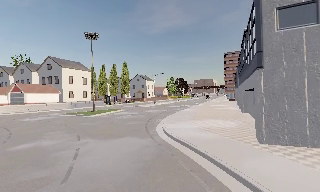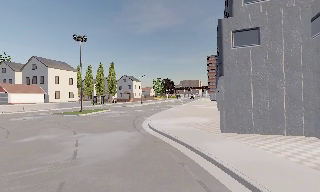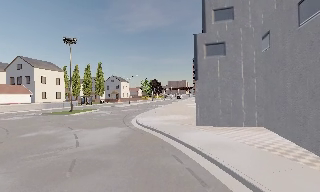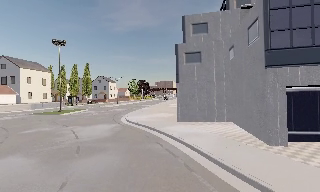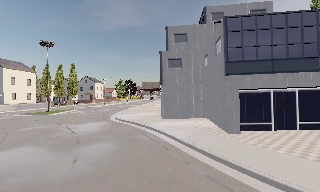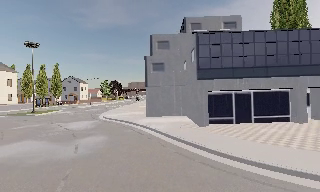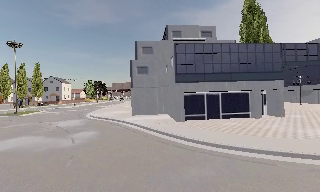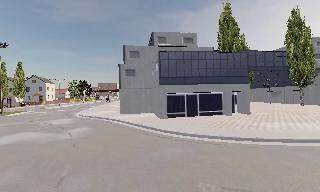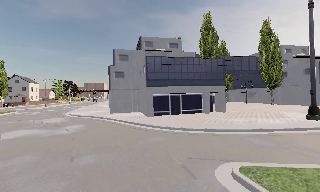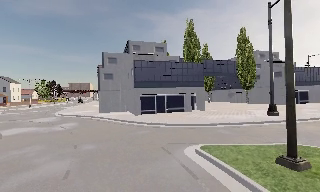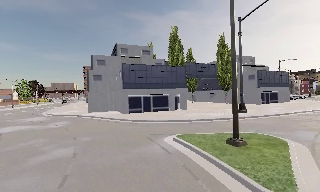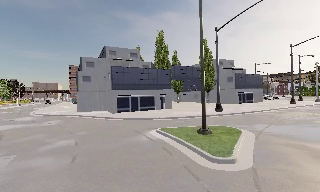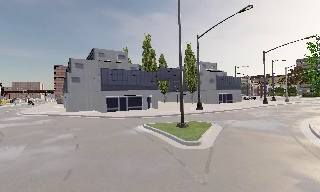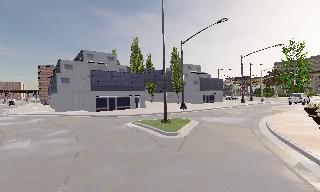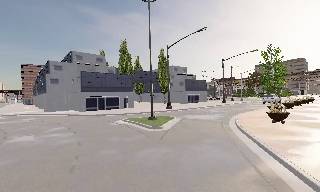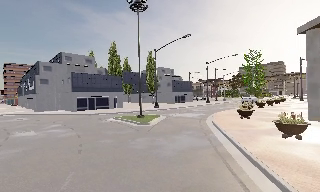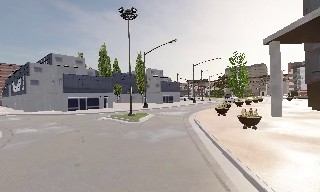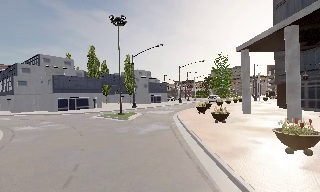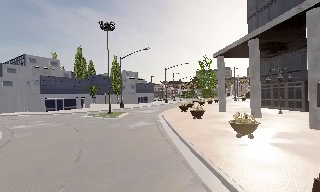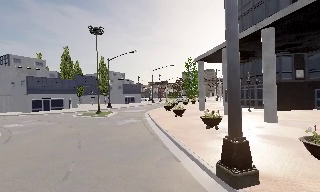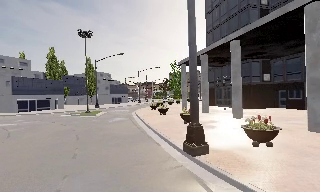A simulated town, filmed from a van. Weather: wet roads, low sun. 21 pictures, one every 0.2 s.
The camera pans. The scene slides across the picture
to the left.
The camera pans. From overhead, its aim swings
clockwise.
0.0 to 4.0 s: The camera swings to its right by about 90 degrees, and the scene slides to the left. It travels backward, about 35 m.
The film runs backward here.
